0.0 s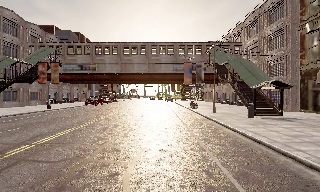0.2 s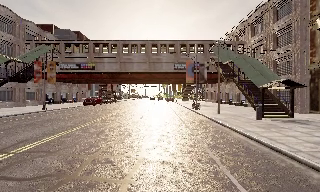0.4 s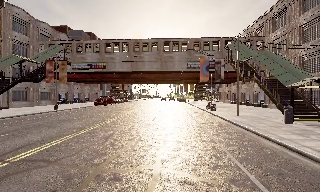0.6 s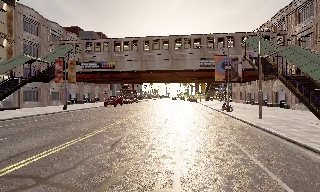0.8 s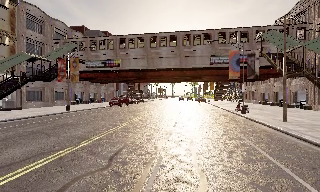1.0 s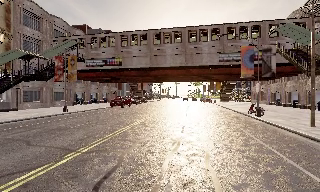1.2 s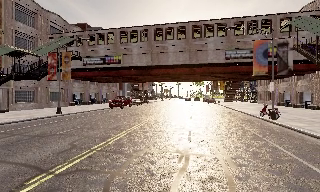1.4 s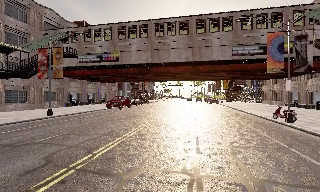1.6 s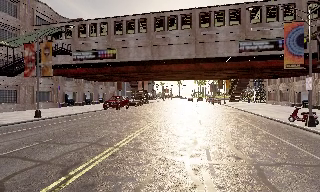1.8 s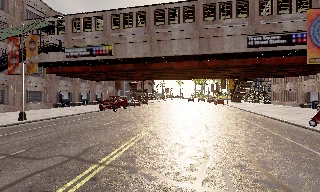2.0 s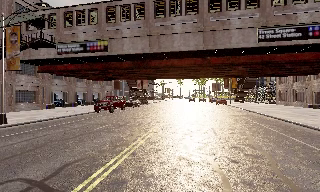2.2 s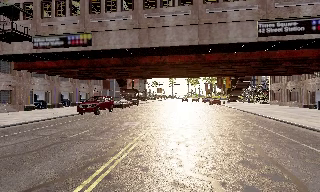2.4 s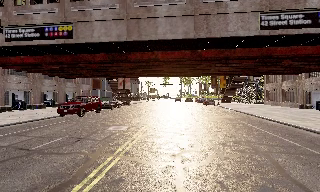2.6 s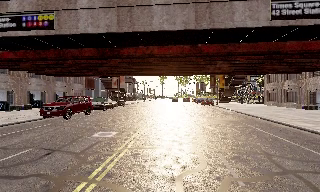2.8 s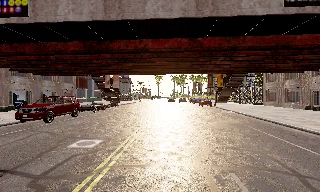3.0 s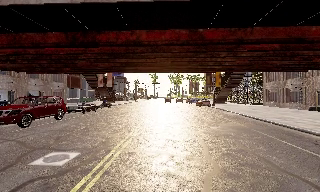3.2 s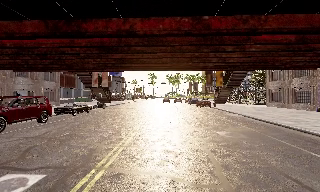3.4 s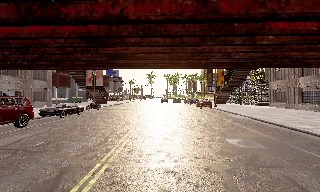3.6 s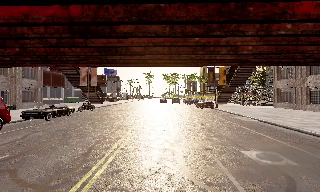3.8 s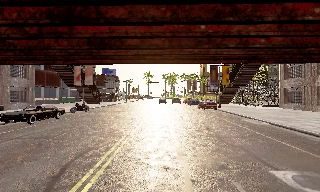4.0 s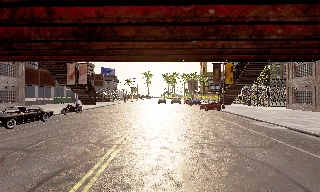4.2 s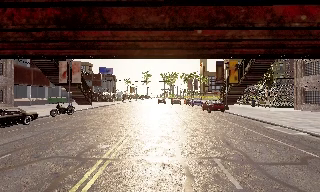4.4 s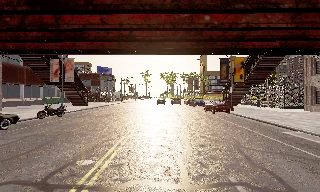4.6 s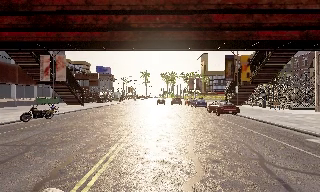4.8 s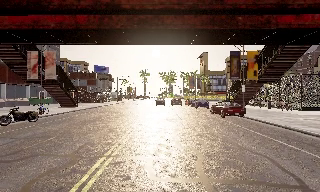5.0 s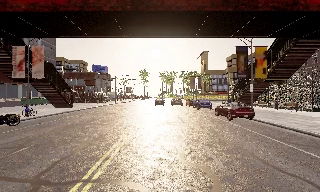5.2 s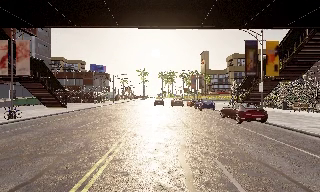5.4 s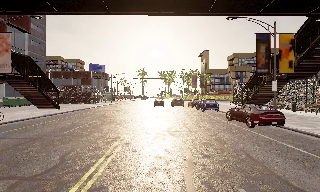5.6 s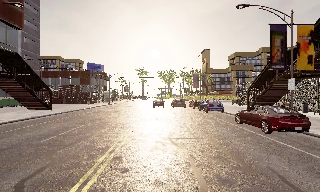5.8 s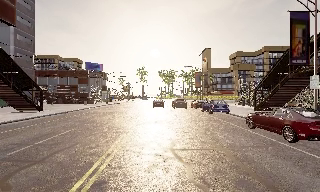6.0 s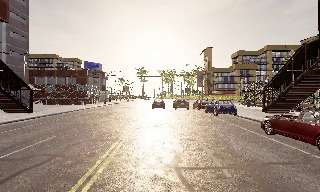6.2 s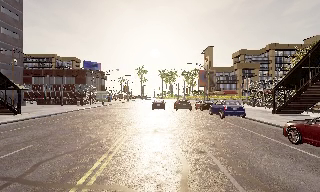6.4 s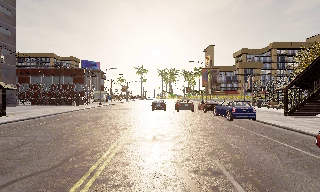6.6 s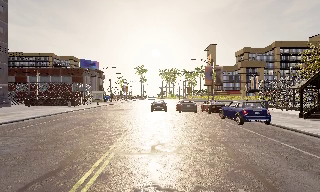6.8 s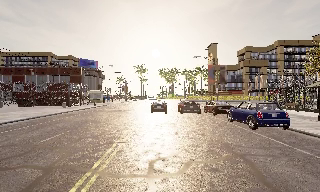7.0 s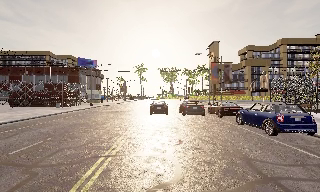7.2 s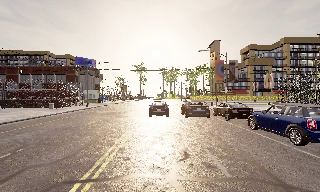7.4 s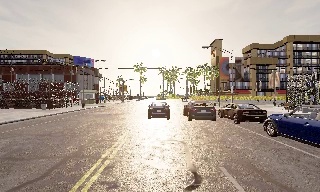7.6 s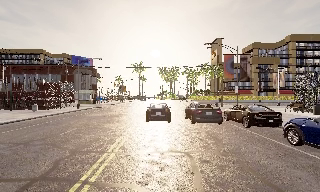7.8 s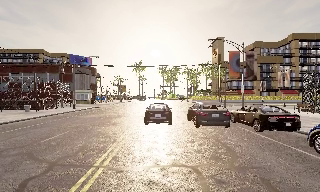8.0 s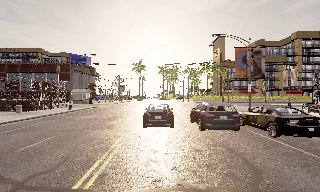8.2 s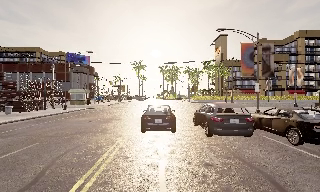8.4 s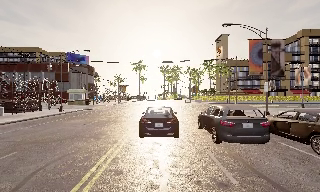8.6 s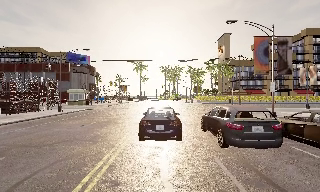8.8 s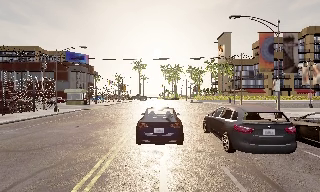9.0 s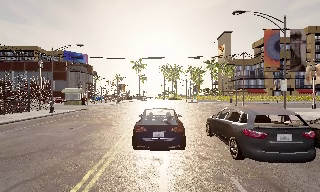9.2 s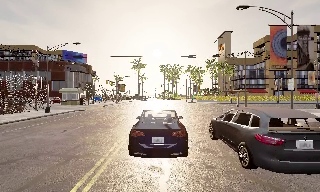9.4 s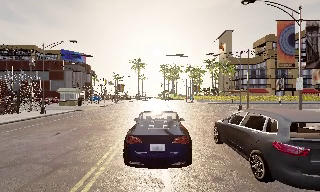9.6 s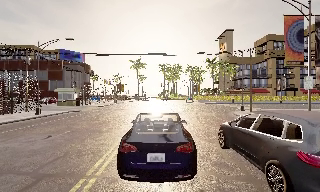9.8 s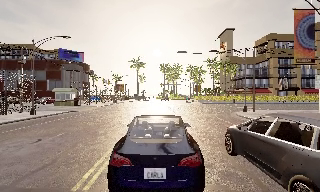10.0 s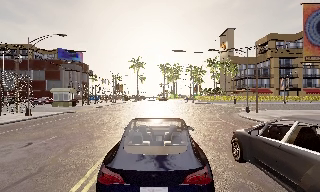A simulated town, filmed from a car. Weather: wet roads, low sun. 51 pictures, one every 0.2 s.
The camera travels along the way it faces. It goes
forward.
0.0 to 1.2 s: The camera swings to its left by about 10 degrees, and the scene slides to the right. It travels forward, about 8 m, so what stands in front looms larger.
1.2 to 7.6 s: The camera swings to its right by about 10 degrees, and the scene slides to the left. It travels forward, about 50 m, so what stands in front looms larger.
7.6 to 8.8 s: The camera travels forward, about 6 m, so what stands in front looms larger. It loses speed.
8.8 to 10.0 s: The camera travels forward, about 4 m, so what stands in front looms larger.
The film runs forward here.
